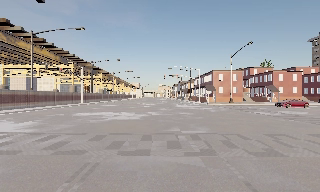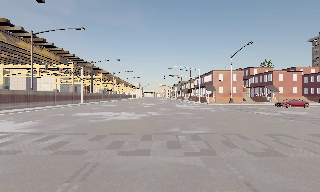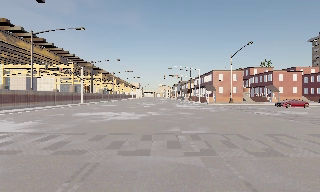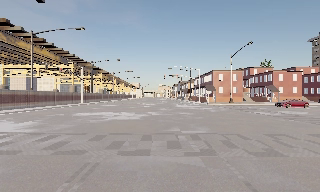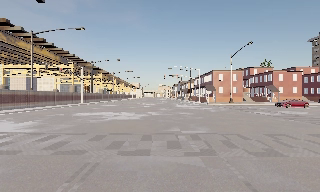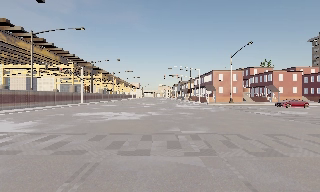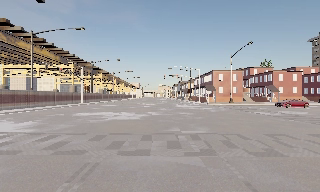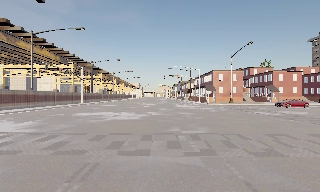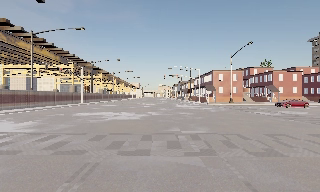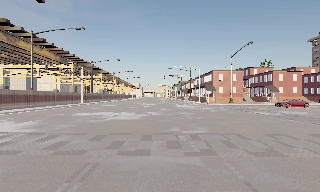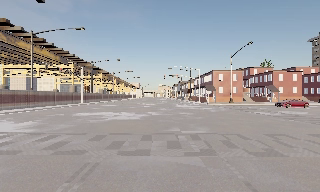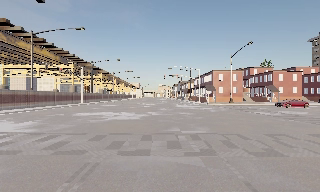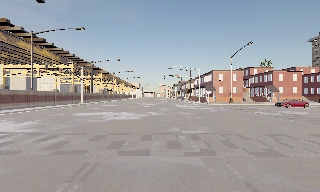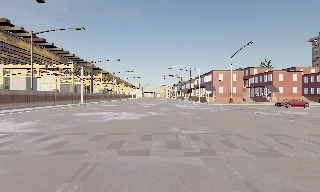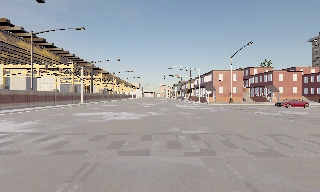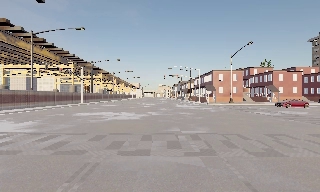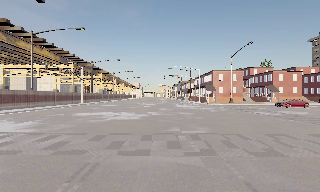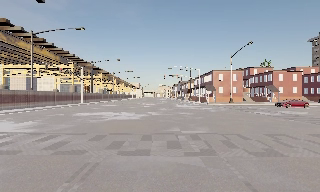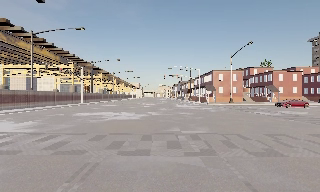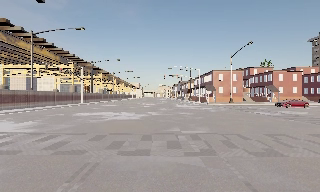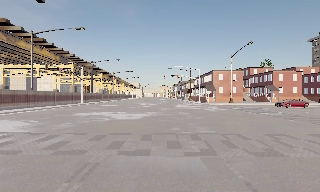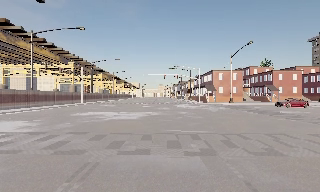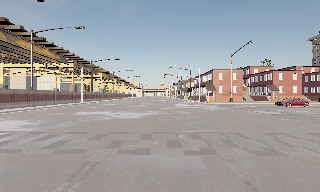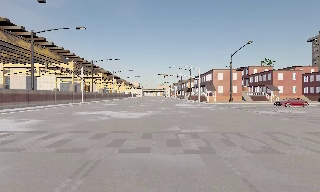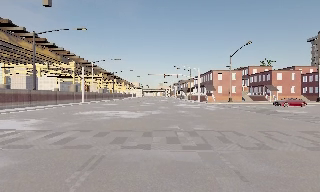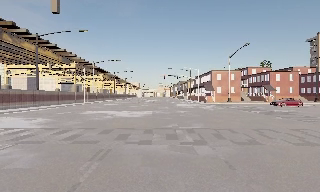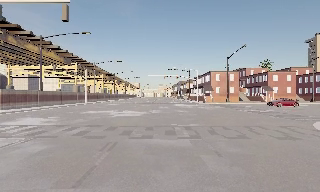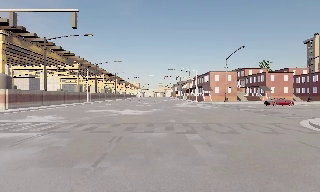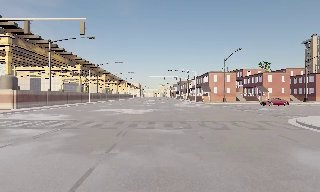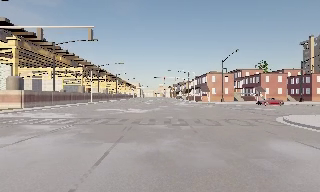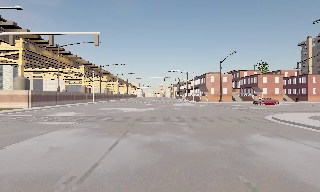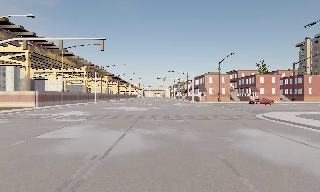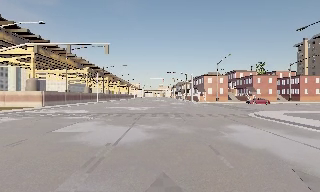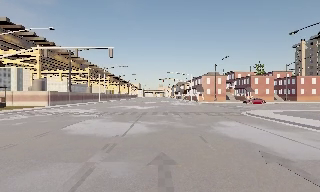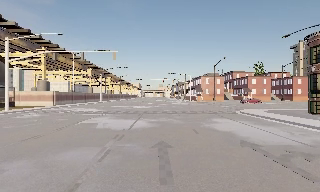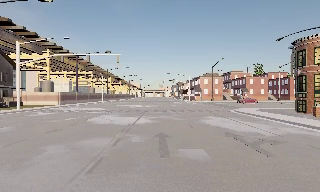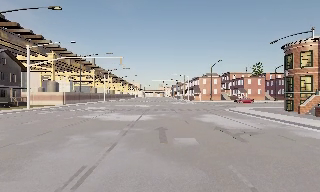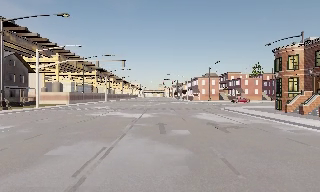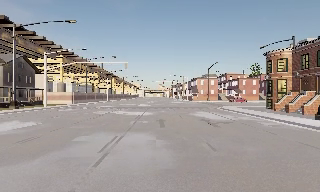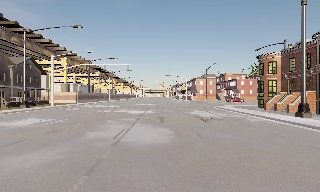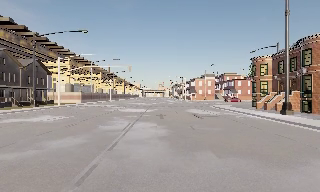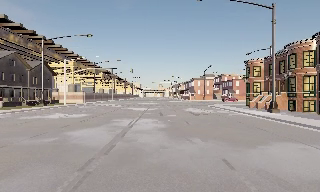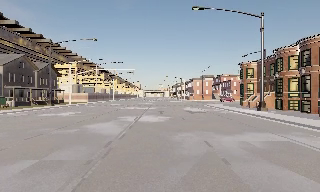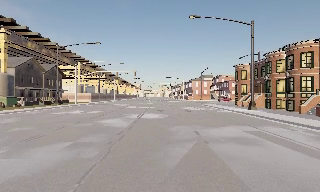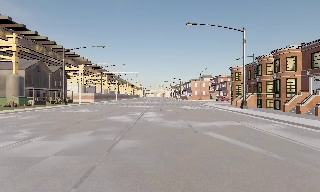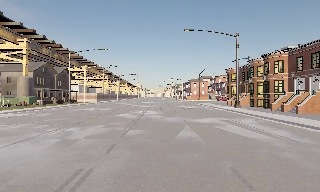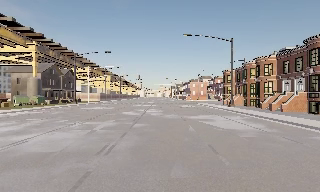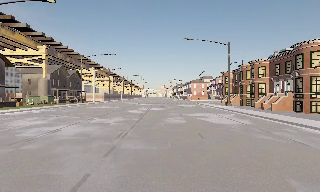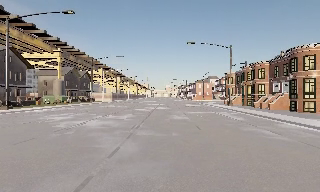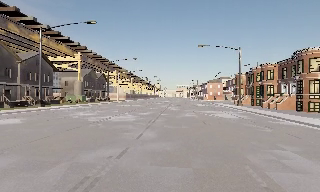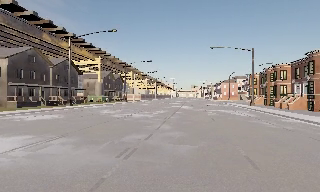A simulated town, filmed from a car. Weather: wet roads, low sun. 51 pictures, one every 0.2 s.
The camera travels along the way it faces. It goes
backward.
0.0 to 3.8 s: The camera keeps its place and its aim.
3.8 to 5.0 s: The camera travels backward, about 1 m, so what stands in front gets smaller. It gains speed.
5.0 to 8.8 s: The camera travels backward, about 25 m, so what stands in front gets smaller. It gains speed.
8.8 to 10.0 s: The camera pans to its left, which is counterclockwise from overhead, by about 10 degrees. It travels backward, about 11 m, so what stands in front gets smaller.
The film runs backward here.
